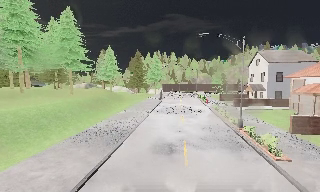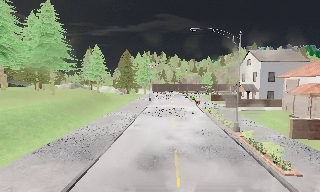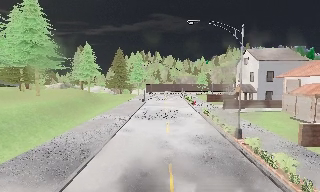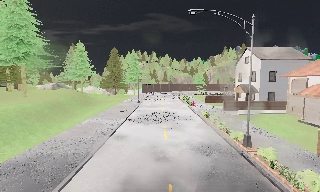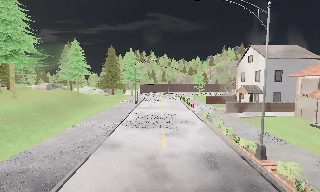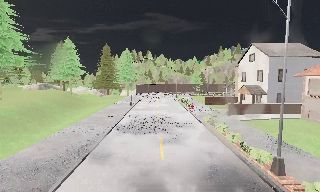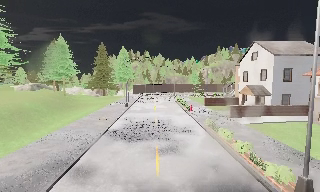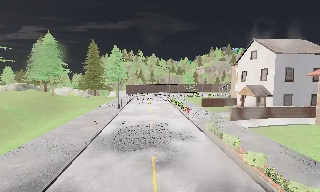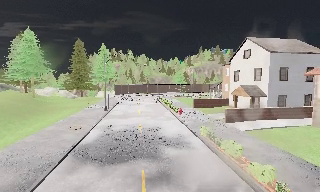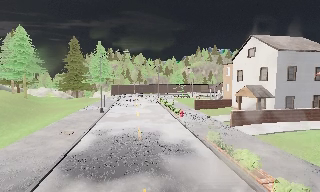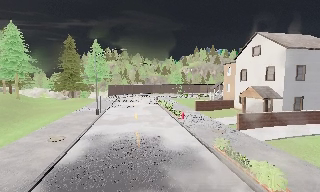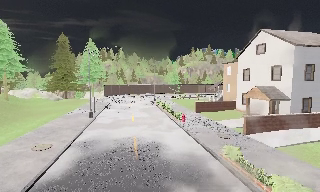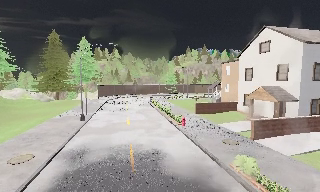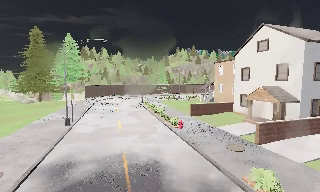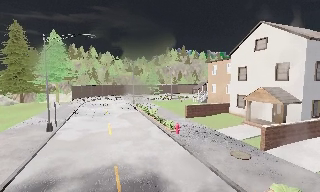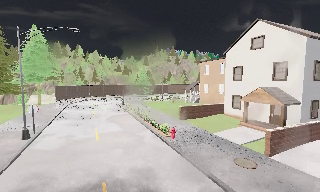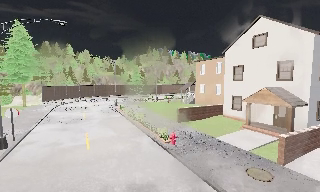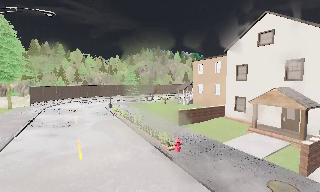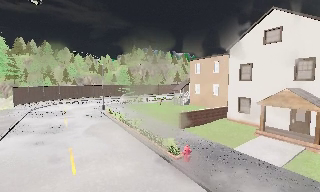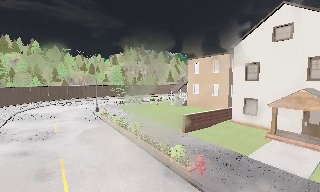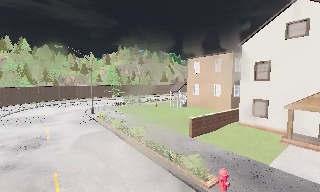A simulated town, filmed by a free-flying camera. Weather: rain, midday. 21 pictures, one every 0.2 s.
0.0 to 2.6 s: The camera swings to its right by about 25 degrees, and the scene slides to the left. It travels forward, about 18 m, so what stands in front looms larger.
2.6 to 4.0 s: The camera pans to its right, which is clockwise from overhead, by about 20 degrees. It travels forward and to its left, about 9 m, so what stands in front looms larger.
The film runs forward here.
